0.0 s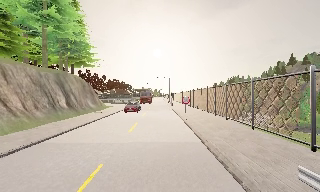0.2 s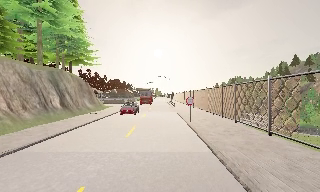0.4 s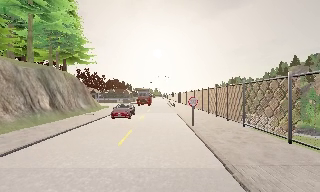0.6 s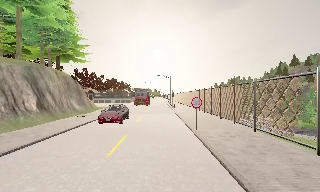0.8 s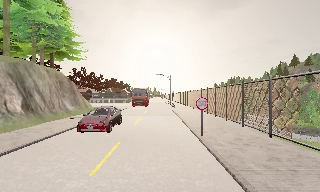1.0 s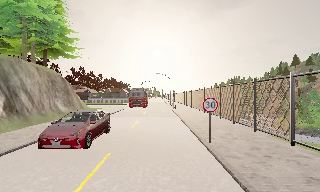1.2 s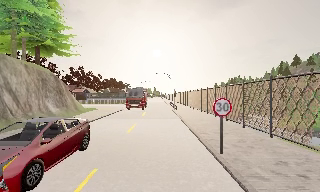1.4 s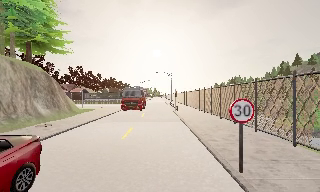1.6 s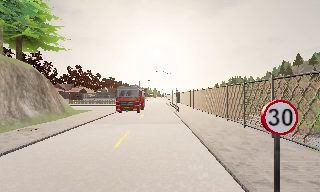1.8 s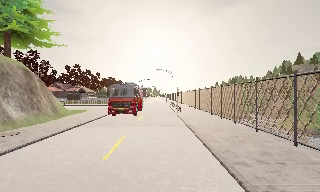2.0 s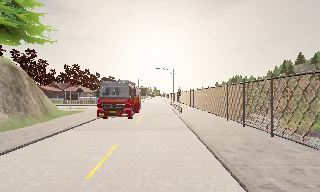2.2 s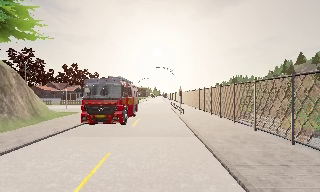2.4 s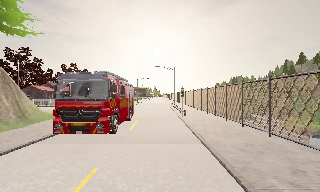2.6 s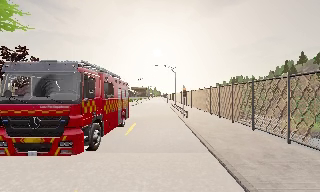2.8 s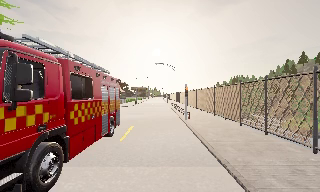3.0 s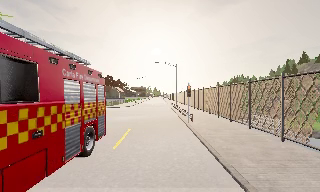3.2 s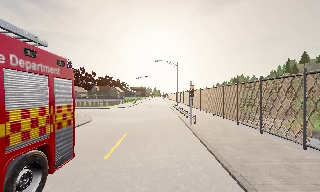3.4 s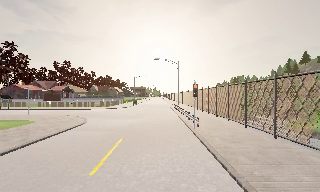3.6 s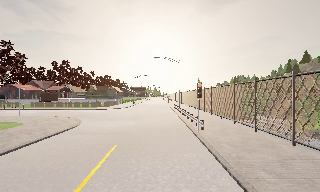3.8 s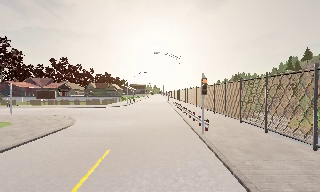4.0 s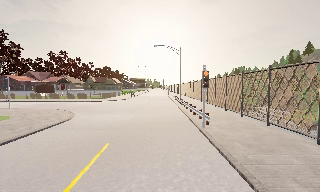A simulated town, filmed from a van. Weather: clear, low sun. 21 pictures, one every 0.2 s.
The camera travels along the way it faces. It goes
forward.
0.0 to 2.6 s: The camera travels forward, about 18 m, so what stands in front looms larger.
2.6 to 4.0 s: The camera travels forward, about 7 m, so what stands in front looms larger. It loses speed.
The film runs forward here.
